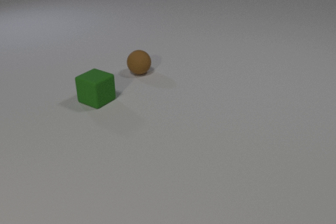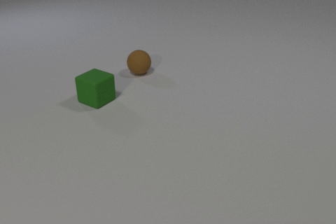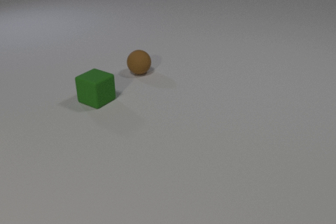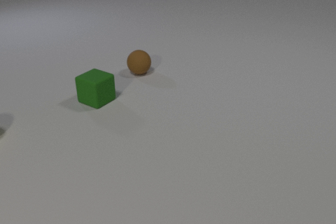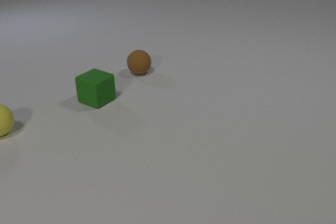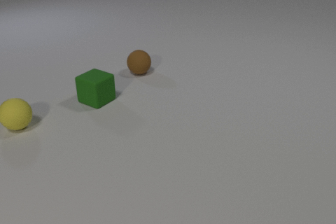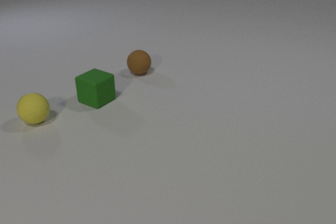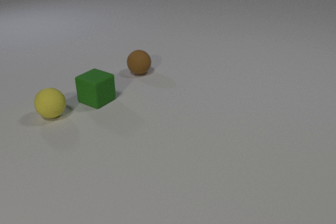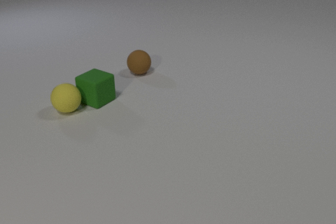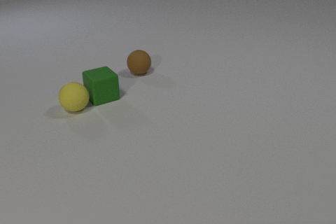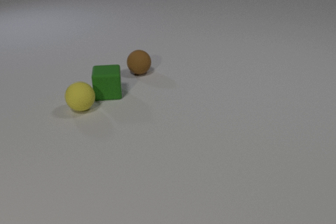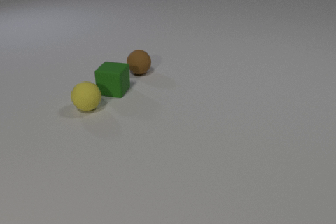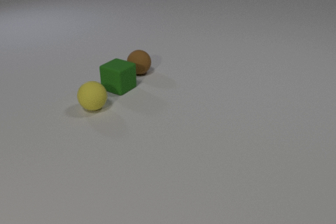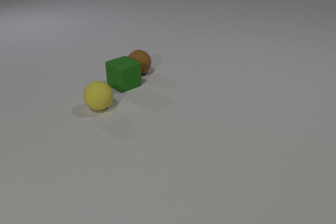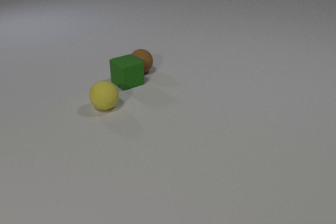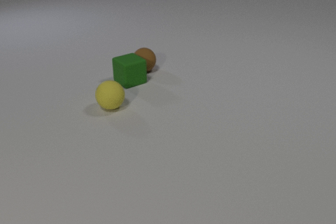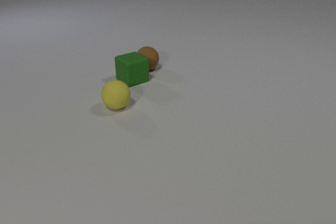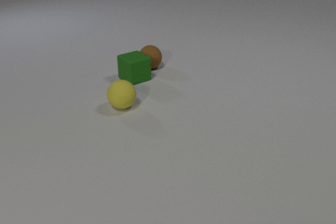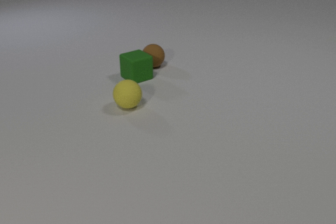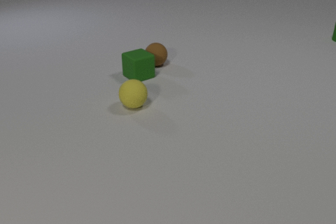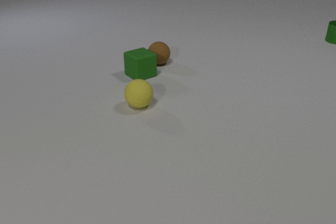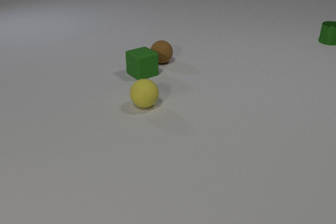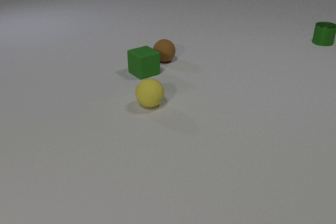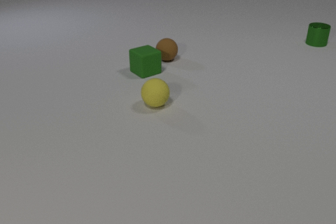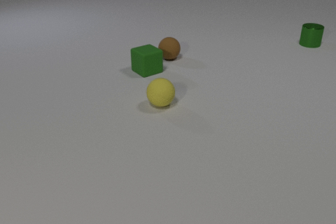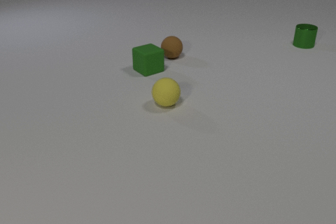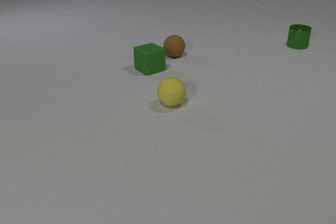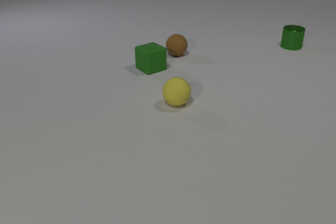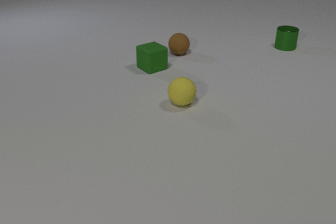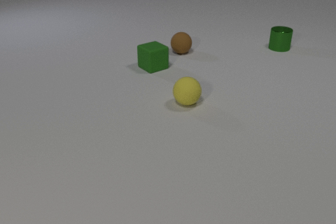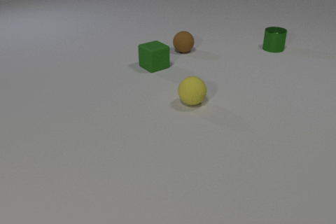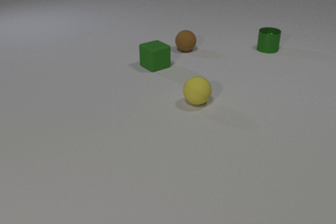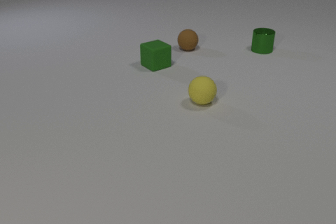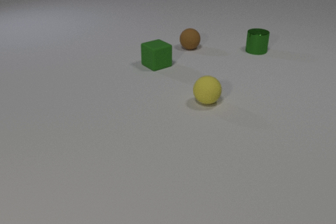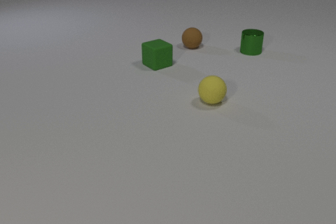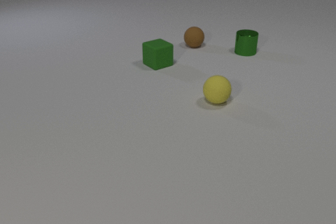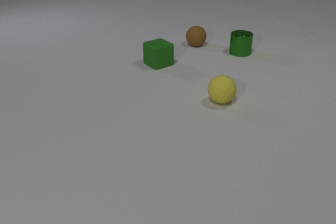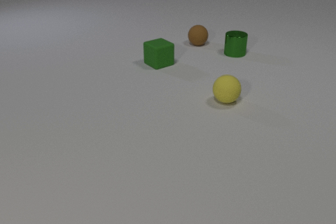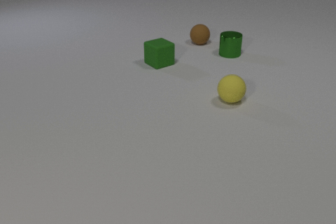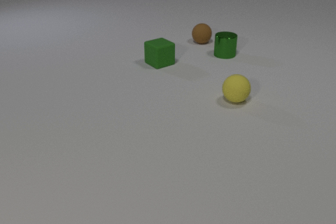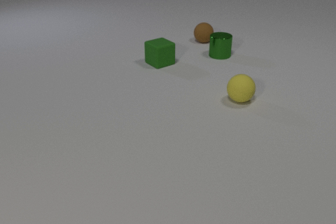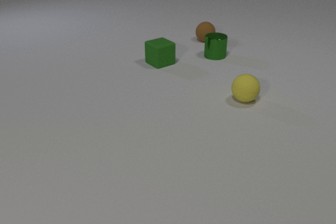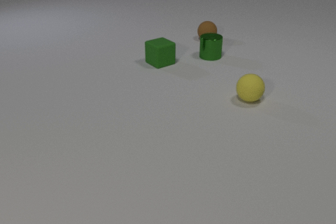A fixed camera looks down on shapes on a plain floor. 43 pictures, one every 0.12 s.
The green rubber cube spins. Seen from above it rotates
clockwise.
The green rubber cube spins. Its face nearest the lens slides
to the left.
0.00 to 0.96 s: The yellow rubber sphere comes in at the left edge, rolls to the right.
0.96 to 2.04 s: The yellow rubber sphere rolls to the right. The green rubber cube slides away from the camera and to the right, spins so that its near face slides to the left, clockwise seen from above. The brown rubber sphere rolls away from the camera and to the right. The yellow rubber sphere and the green rubber cube collide. The green rubber cube and the brown rubber sphere collide.
2.04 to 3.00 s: The yellow rubber sphere rolls to the right. The green rubber cube slides away from the camera and to the right. The brown rubber sphere rolls away from the camera and to the right. The green metal cylinder comes in at the right edge, slides to the left and toward the camera.
3.00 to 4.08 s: The yellow rubber sphere rolls to the right. The green rubber cube slides away from the camera and to the right. The brown rubber sphere rolls away from the camera and to the right. The green metal cylinder slides to the left and toward the camera.
4.08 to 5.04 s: The yellow rubber sphere rolls to the right. The green rubber cube slides away from the camera. The brown rubber sphere rolls away from the camera and to the right. The green metal cylinder slides to the left and toward the camera.
What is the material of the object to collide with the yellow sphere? rubber.
How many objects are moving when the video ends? 4.
How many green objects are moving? 2.
